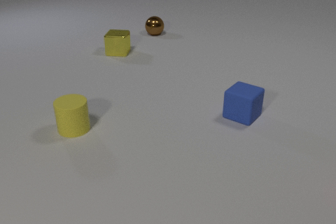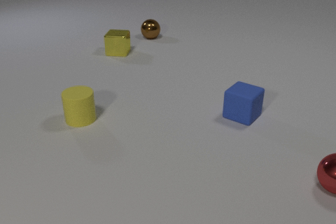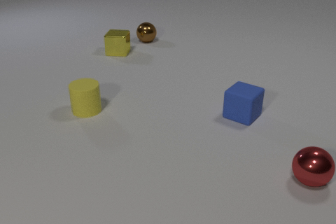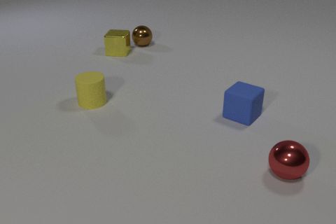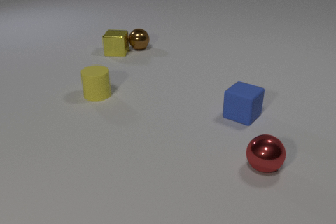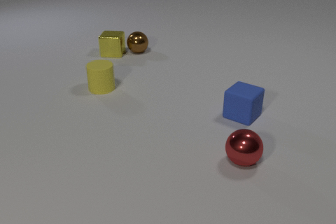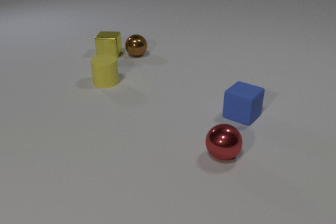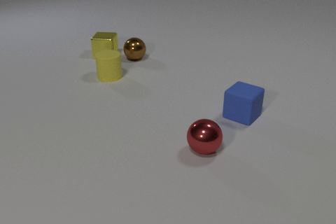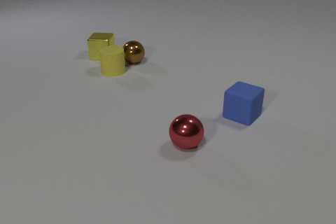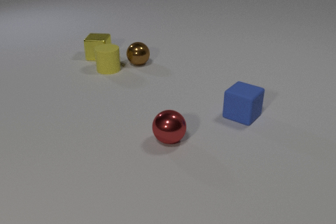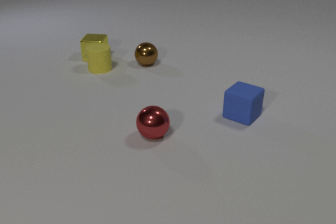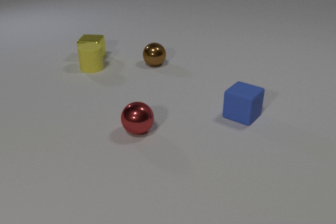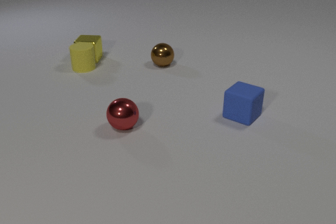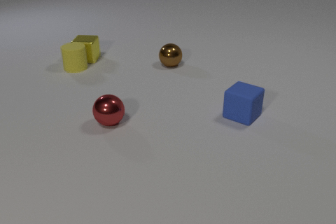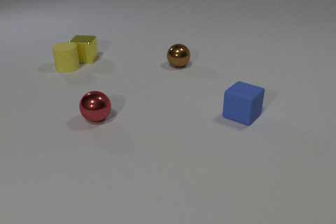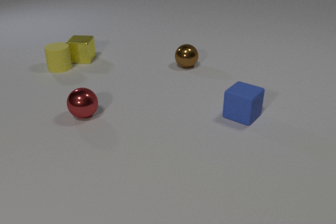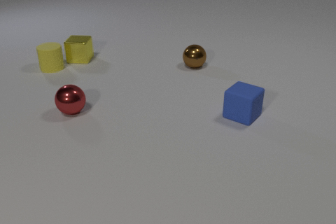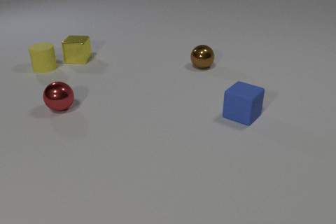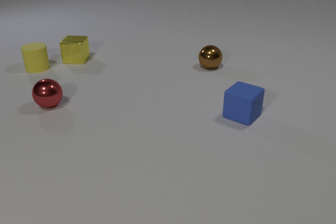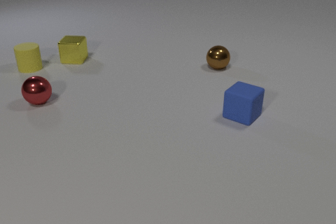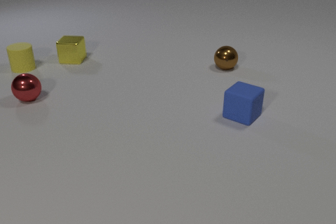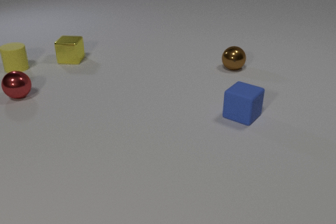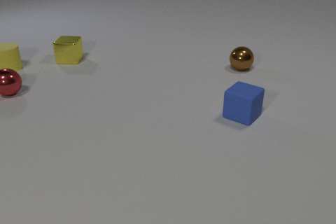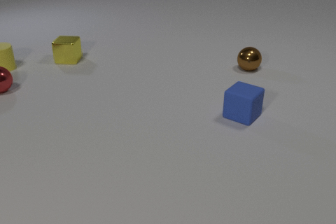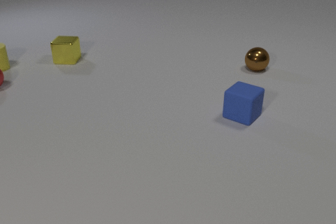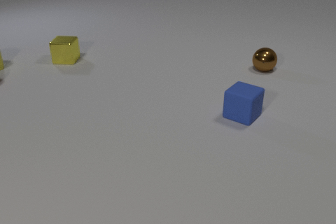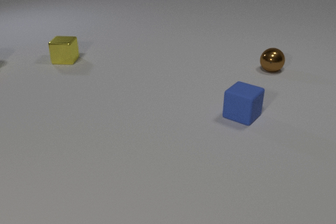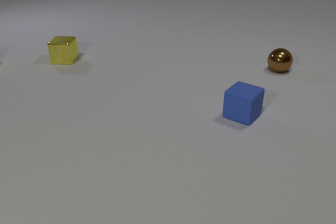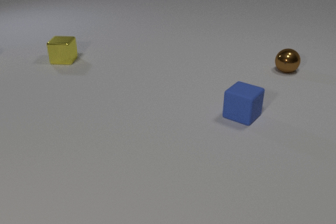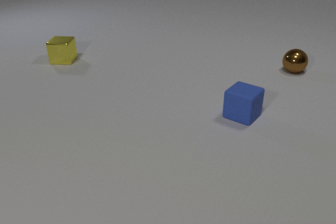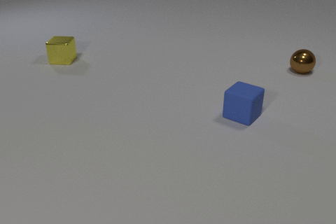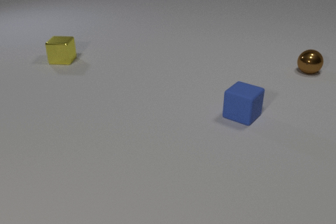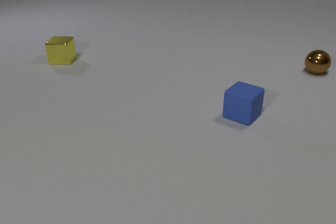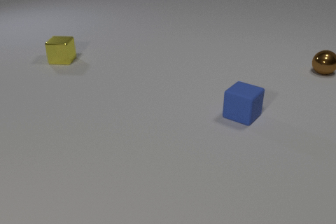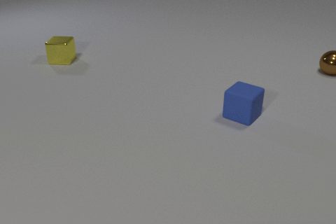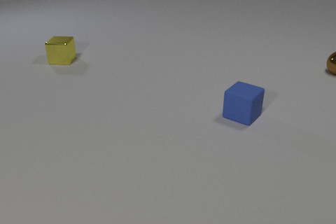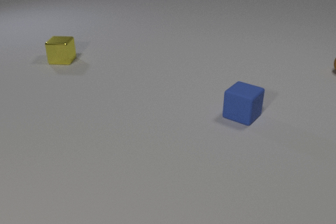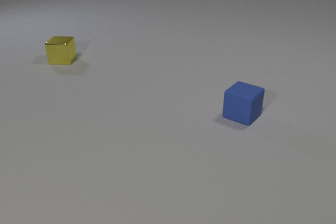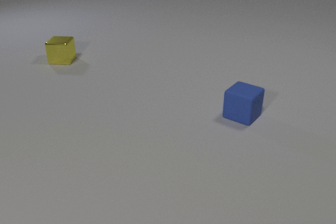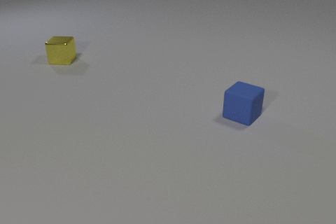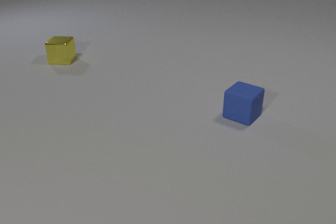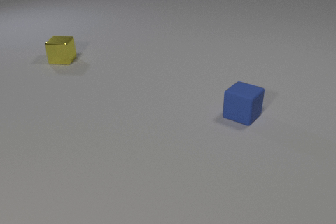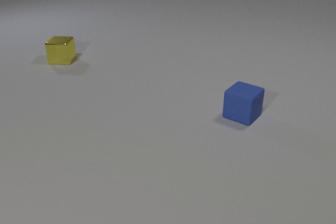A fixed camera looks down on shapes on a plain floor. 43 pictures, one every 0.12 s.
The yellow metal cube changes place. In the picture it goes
to the left.
The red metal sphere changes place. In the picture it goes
to the left.
0.00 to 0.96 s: The brown metal sphere rolls toward the camera. The yellow rubber cylinder slides away from the camera. The red metal sphere comes in at the right edge, rolls to the left. The yellow metal cube slides to the left and toward the camera. The brown metal sphere and the yellow metal cube collide.
0.96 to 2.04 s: The brown metal sphere rolls to the right. The yellow rubber cylinder slides to the left. The red metal sphere rolls to the left and away from the camera. The yellow metal cube slides to the left. The brown metal sphere and the yellow rubber cylinder collide. The yellow rubber cylinder and the yellow metal cube collide.
2.04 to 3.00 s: The brown metal sphere rolls to the right. The yellow rubber cylinder slides to the left. The red metal sphere rolls away from the camera and to the left, leaves at the left edge. The yellow metal cube slides to the left.
3.00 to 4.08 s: The brown metal sphere rolls to the right. The yellow rubber cylinder leaves at the left edge.
4.08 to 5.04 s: The brown metal sphere rolls to the right, leaves at the right edge.
Are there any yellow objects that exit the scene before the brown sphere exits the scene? yes.
What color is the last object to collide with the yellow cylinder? yellow.
What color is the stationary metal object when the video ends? yellow.
